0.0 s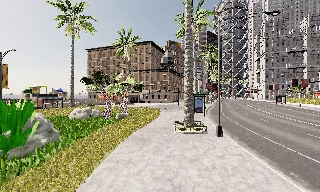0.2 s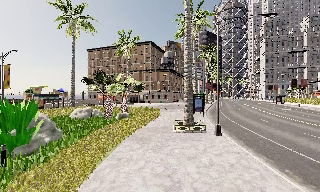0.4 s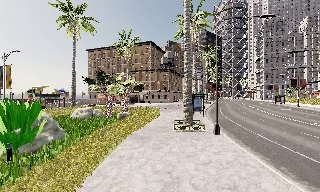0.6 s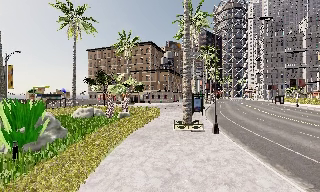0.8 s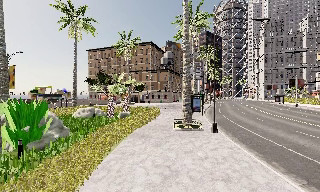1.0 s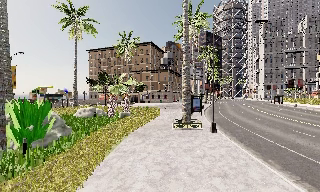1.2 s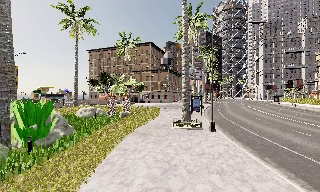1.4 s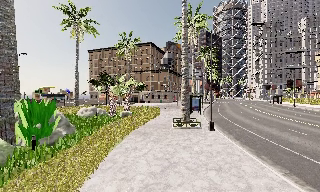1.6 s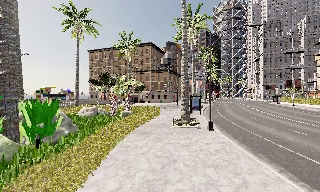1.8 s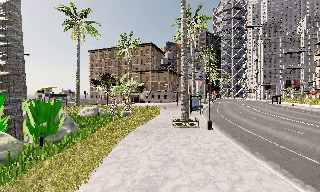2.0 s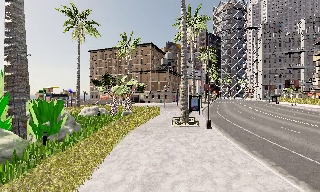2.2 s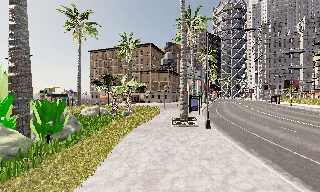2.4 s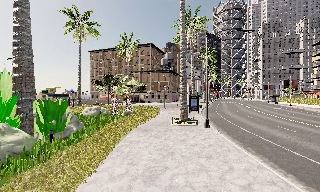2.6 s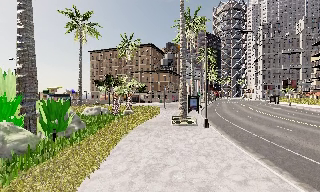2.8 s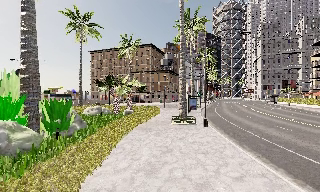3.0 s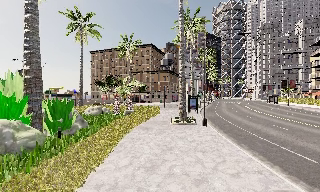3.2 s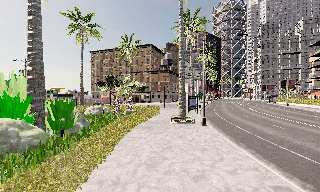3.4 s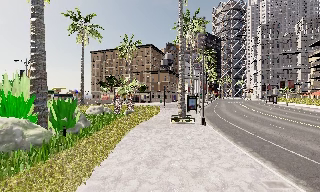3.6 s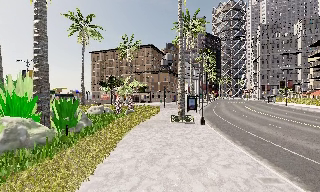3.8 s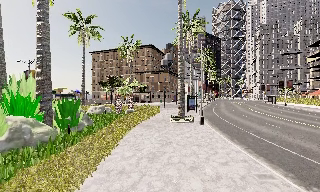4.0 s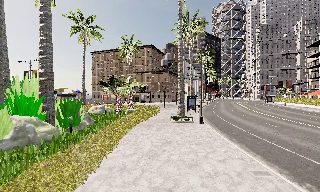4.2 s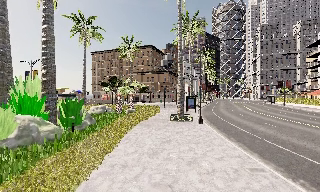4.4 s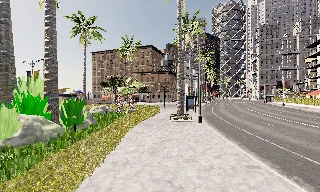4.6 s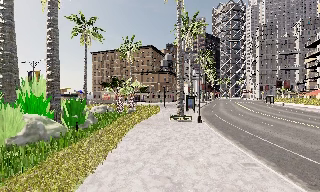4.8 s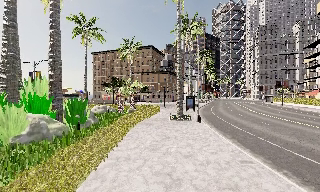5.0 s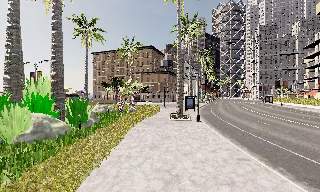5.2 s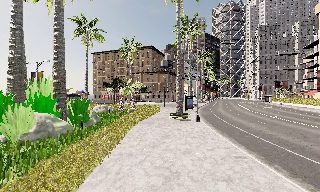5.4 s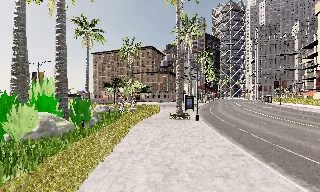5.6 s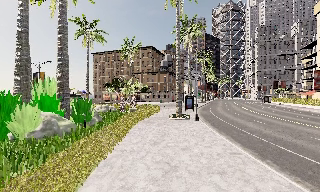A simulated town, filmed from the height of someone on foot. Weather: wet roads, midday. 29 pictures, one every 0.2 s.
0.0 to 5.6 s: The camera travels backward, about 6 m, so what stands in front gets smaller.
The film runs backward here.
